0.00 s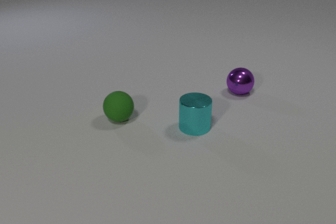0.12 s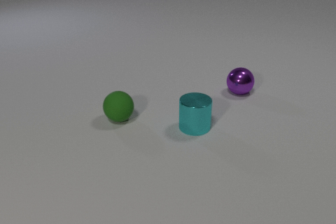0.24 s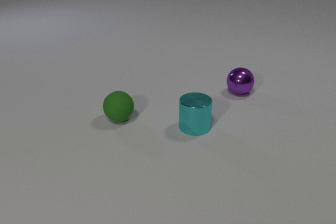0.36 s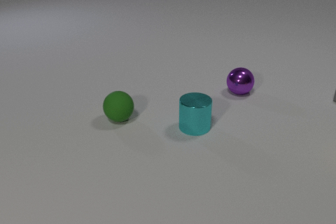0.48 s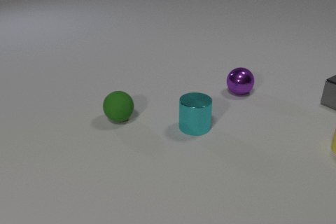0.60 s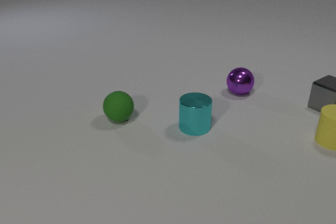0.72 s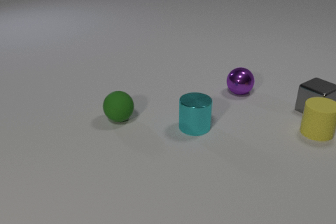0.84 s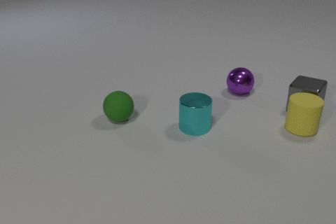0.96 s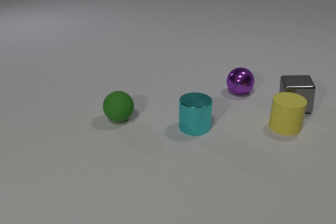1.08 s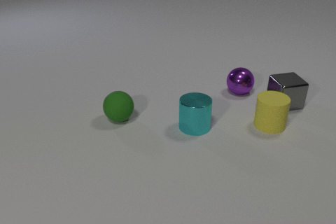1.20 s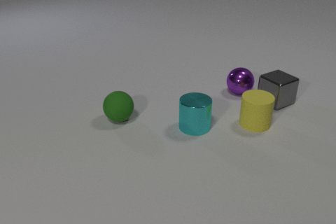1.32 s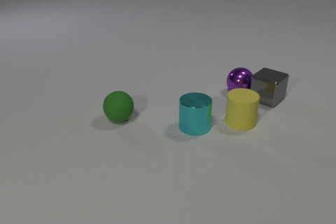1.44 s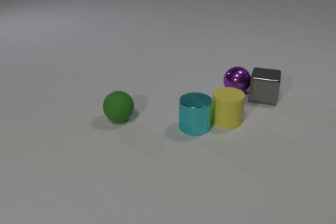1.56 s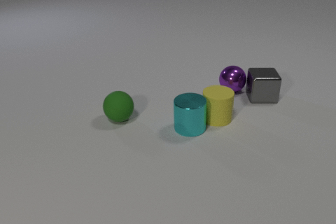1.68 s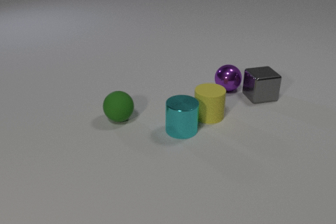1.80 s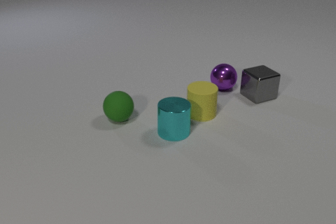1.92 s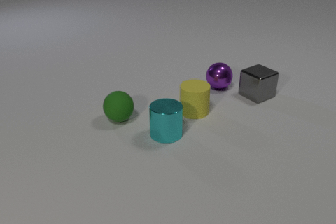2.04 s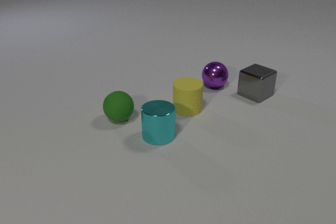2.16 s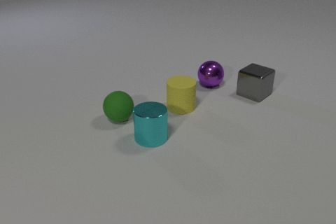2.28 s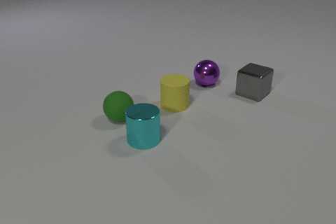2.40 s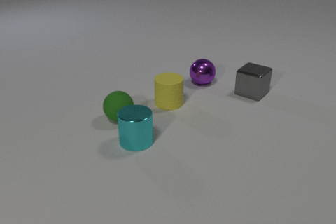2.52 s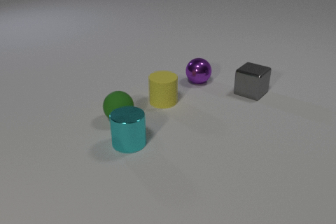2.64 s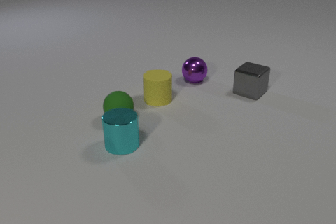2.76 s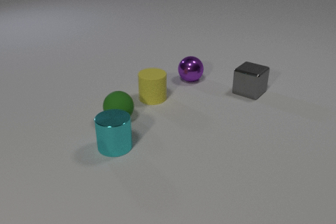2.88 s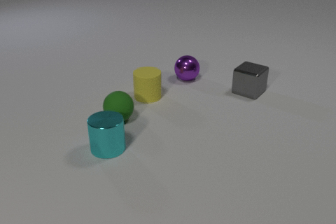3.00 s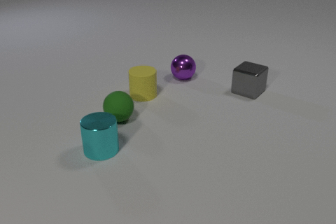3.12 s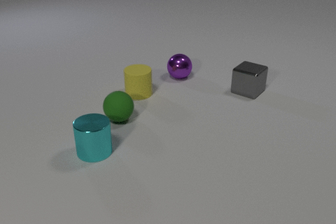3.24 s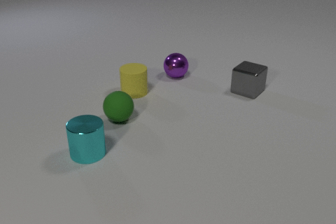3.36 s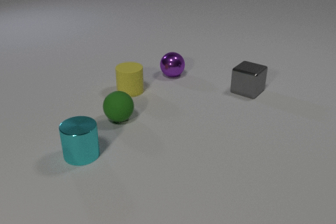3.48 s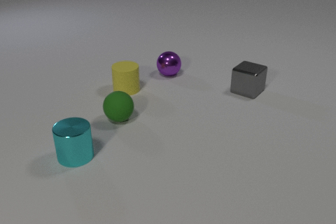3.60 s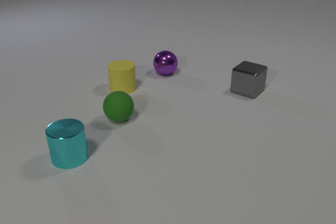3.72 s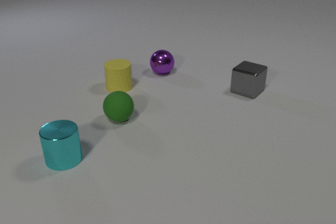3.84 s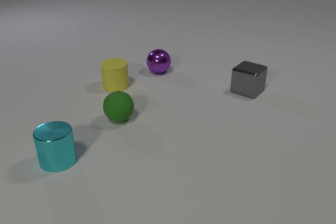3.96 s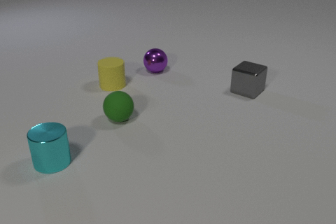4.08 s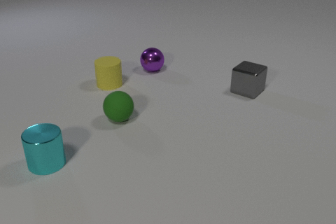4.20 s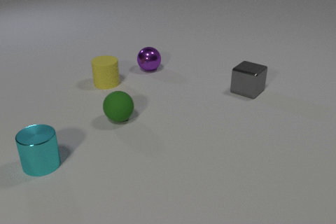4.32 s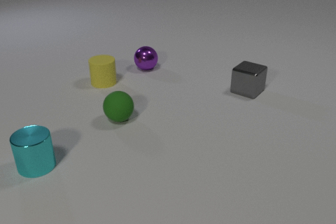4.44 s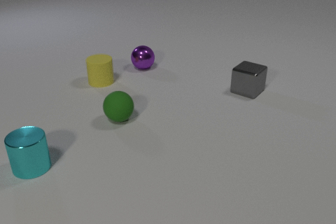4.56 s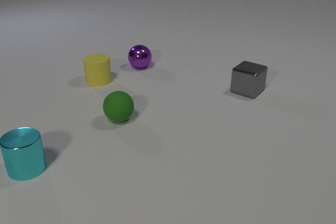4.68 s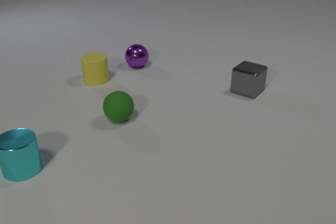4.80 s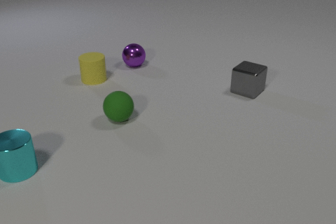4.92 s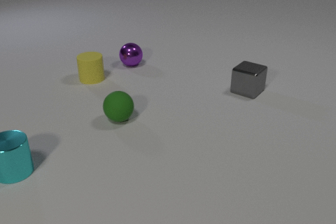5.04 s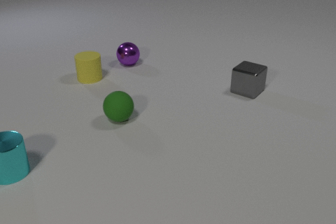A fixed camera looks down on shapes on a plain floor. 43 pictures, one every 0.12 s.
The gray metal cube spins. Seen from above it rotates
counterclockwise.
The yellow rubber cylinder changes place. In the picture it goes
to the left.
0.00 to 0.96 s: The yellow rubber cylinder comes in at the right edge, slides to the left. The gray metal cube comes in at the right edge, slides to the left and toward the camera, spins counterclockwise seen from above by about 45 degrees, its near face sliding to the right. The yellow rubber cylinder and the gray metal cube collide.
0.96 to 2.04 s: The yellow rubber cylinder slides to the left. The gray metal cube slides to the left and away from the camera, spins counterclockwise seen from above by about 135 degrees, its near face sliding to the right. The cyan metal cylinder slides to the left and toward the camera. The purple metal sphere rolls to the left and away from the camera. The gray metal cube and the purple metal sphere collide. The yellow rubber cylinder and the cyan metal cylinder collide.
2.04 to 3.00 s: The yellow rubber cylinder slides to the left and away from the camera. The gray metal cube slides to the left and away from the camera. The cyan metal cylinder slides to the left. The purple metal sphere rolls to the left and away from the camera.
3.00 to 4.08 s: The yellow rubber cylinder slides to the left and away from the camera. The cyan metal cylinder slides to the left. The purple metal sphere rolls to the left and away from the camera.
4.08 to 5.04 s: The yellow rubber cylinder slides to the left and away from the camera. The cyan metal cylinder slides to the left. The purple metal sphere rolls to the left and away from the camera.
What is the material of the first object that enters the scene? metal.
How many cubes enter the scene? 1.
How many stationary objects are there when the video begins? 3.
